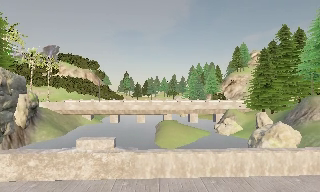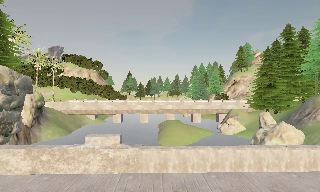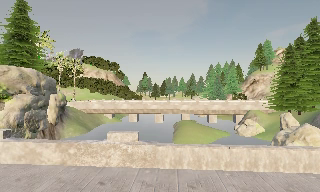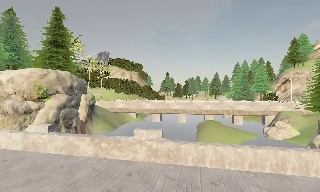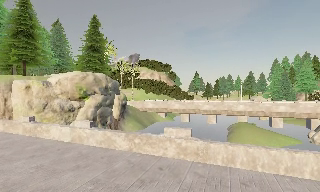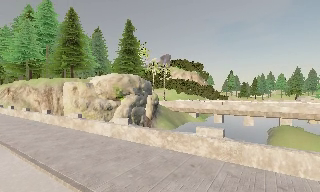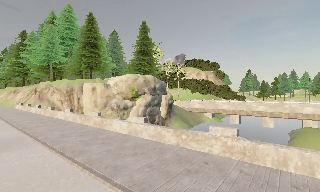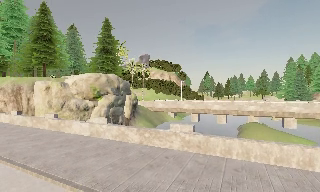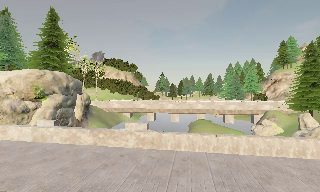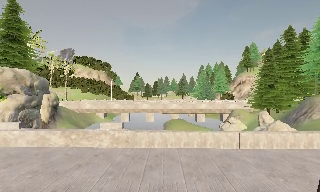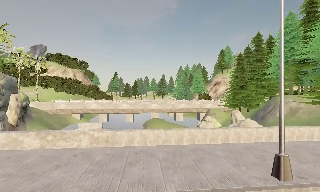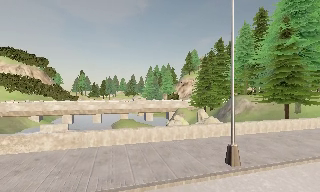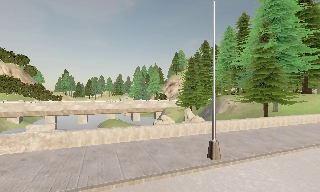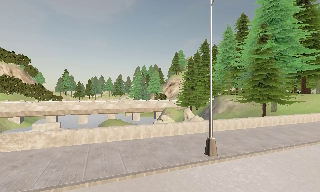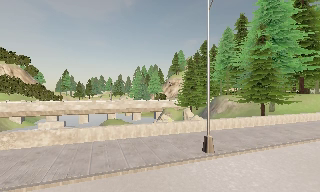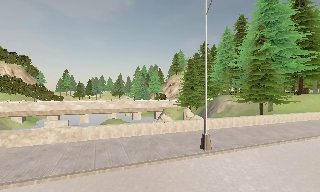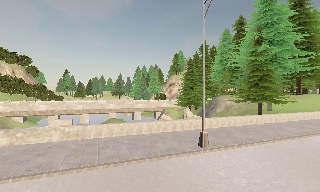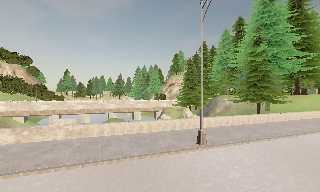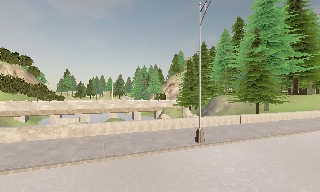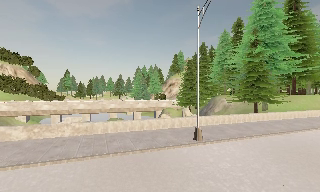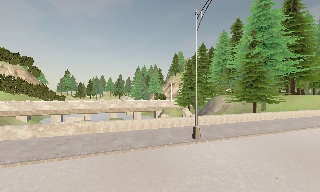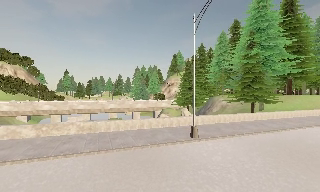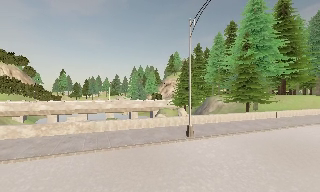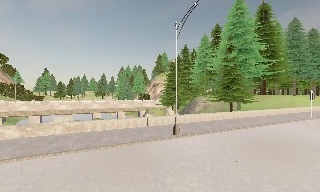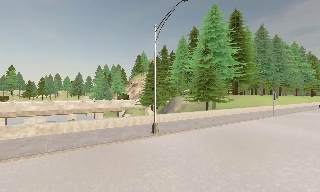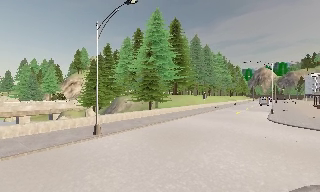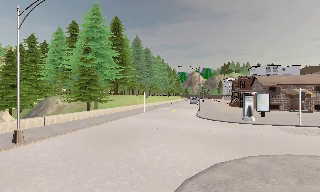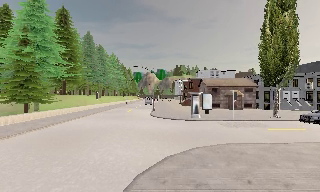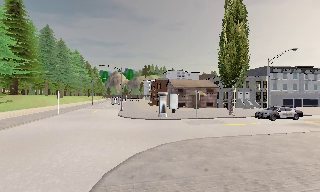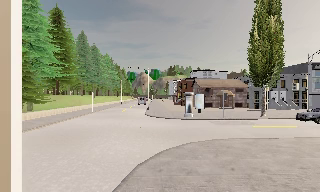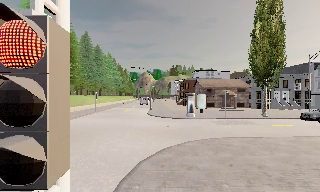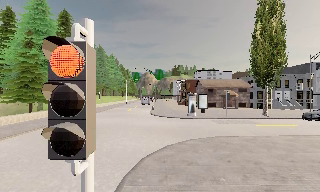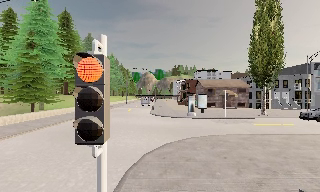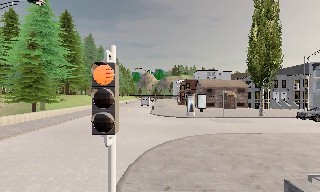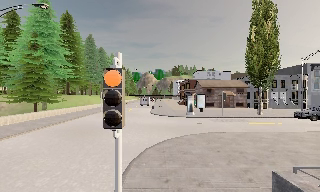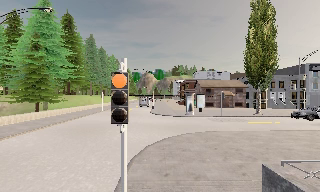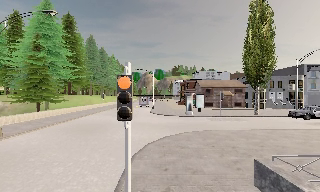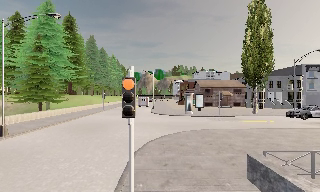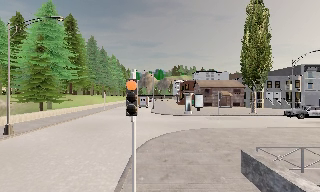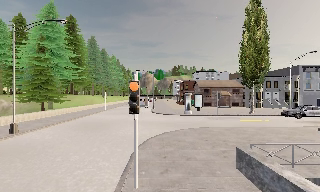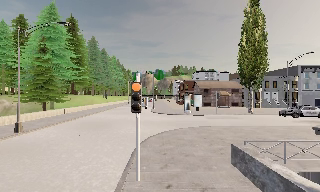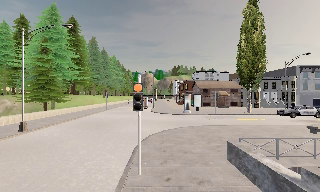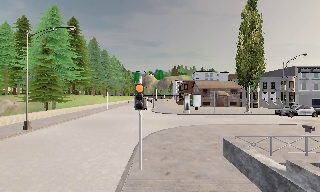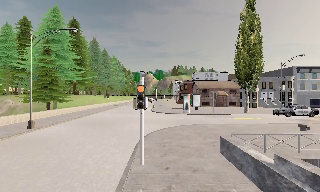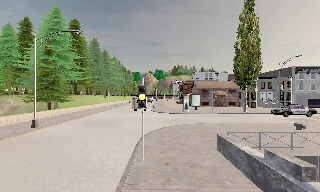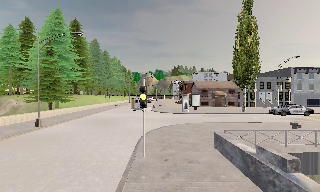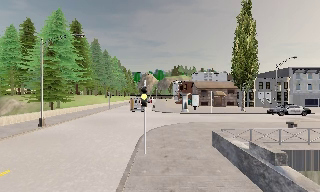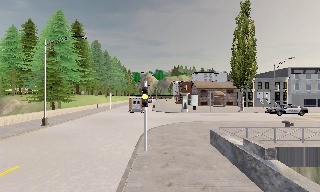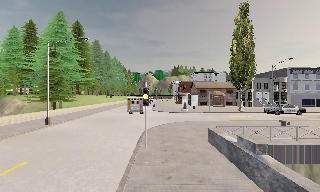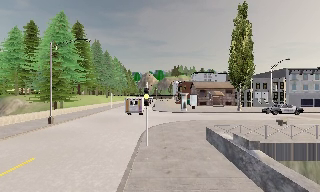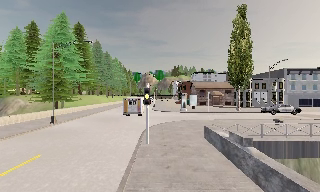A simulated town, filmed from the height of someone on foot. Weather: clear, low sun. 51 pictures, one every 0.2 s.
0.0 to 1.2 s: The scene slides to the right, as the camera pans about 40 degrees to its left. It travels backward, about 2 m.
1.2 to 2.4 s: The scene slides to the left, as the camera pans about 60 degrees to its right. It travels backward, about 2 m.
2.4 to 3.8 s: The camera travels backward, about 2.5 m, so what stands in front gets smaller.
3.8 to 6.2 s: The camera swings to its right by about 70 degrees, and the scene slides to the left. It travels backward, about 4.5 m.
6.2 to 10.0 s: The camera travels backward, about 7 m, so what stands in front gets smaller.
The film runs backward here.
